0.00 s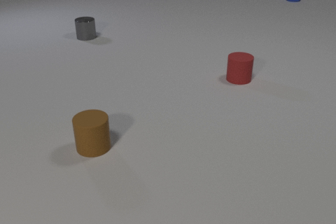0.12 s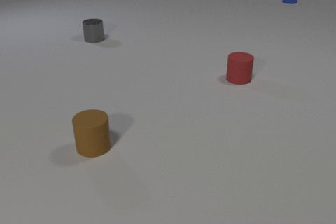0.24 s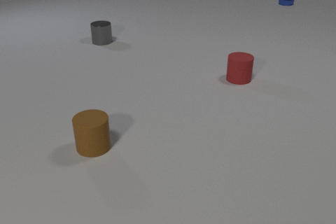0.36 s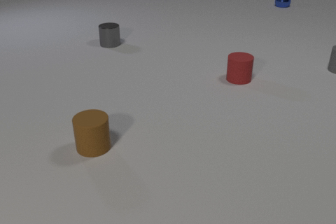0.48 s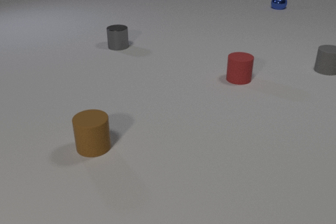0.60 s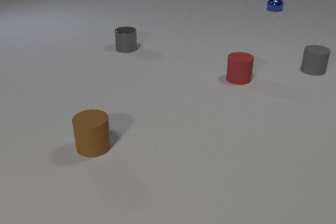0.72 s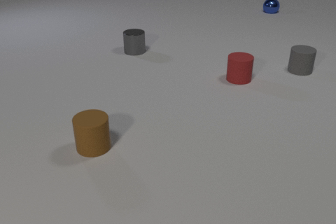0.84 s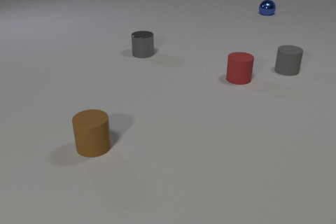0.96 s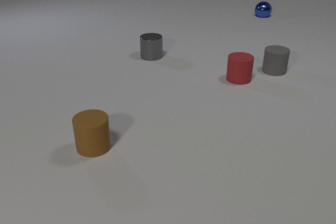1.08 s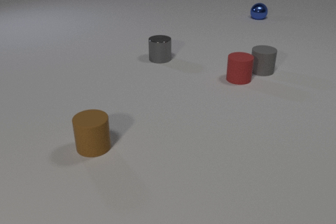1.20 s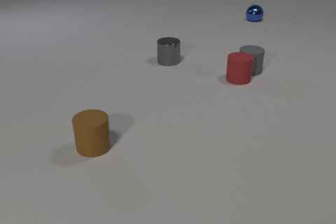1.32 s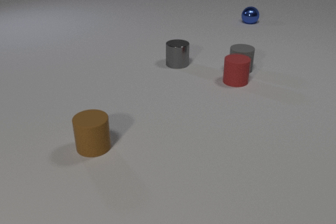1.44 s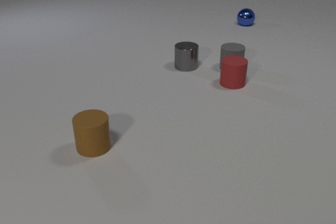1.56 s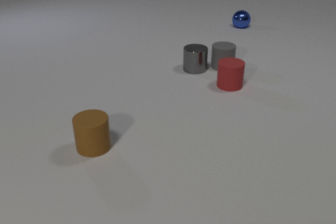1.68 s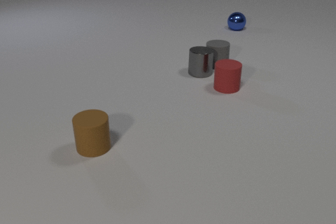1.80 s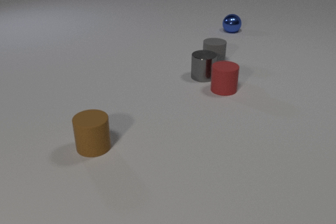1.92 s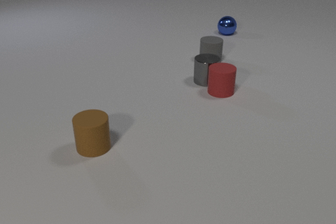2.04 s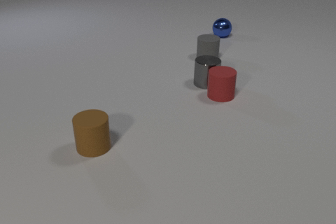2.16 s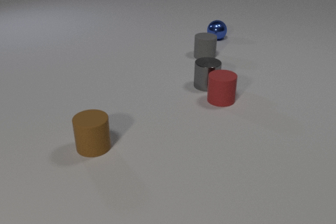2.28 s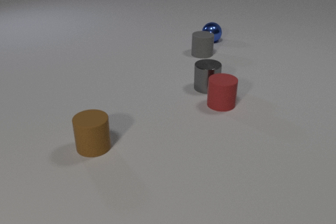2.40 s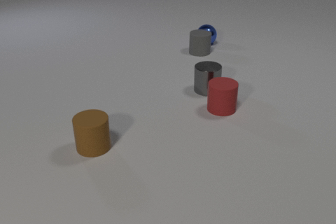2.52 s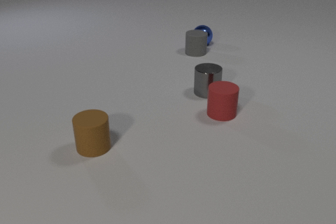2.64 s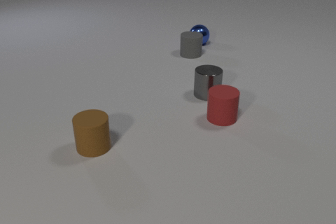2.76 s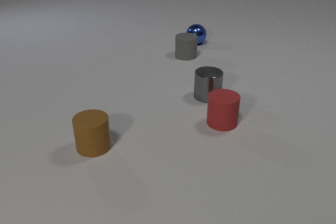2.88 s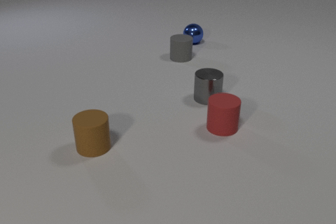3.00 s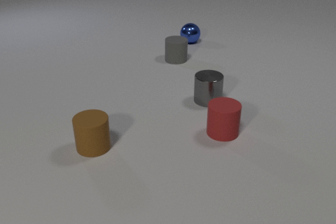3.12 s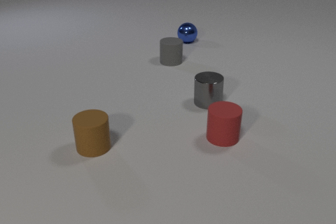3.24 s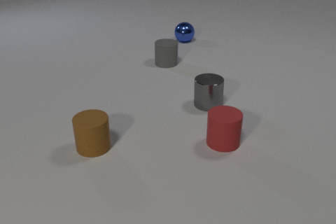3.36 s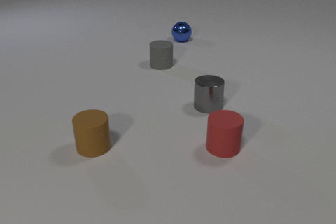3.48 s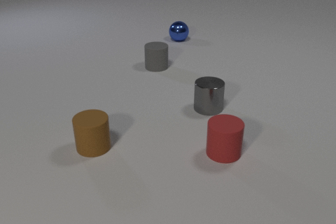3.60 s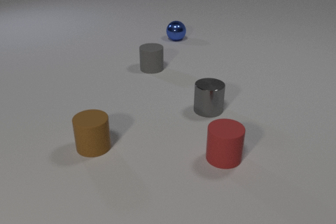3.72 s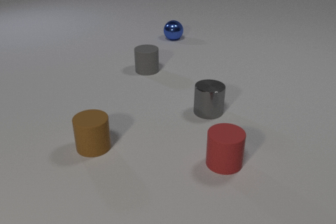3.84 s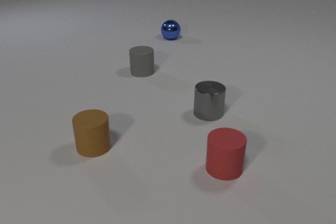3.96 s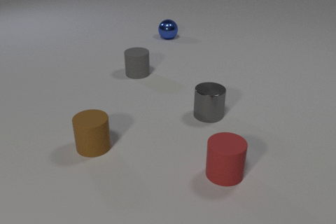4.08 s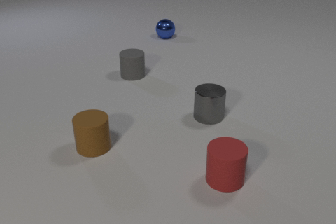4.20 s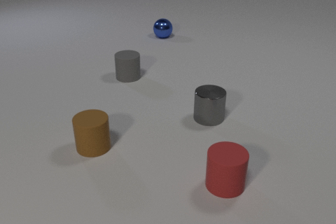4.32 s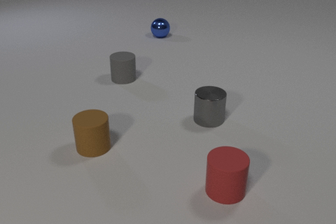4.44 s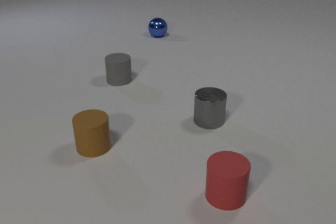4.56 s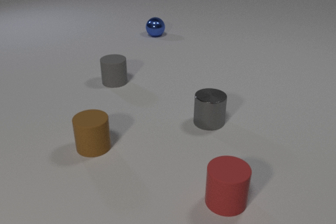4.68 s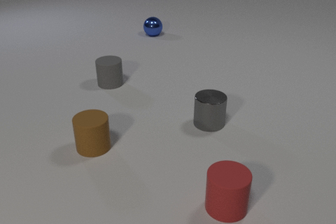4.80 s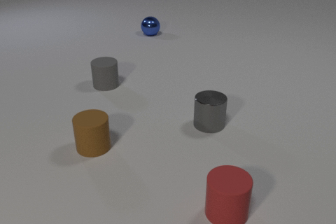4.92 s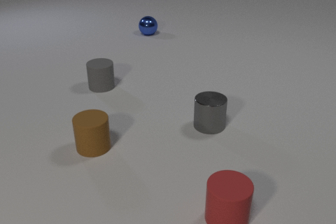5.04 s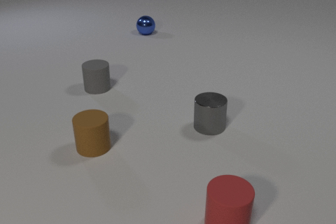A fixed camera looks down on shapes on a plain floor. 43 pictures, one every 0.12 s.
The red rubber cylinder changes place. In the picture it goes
toward the camera.
The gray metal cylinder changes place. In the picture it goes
toward the camera.
0.00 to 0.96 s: The gray rubber cylinder comes in at the right edge, slides to the left. The gray metal cylinder slides to the right and toward the camera. The blue metal sphere rolls toward the camera and to the left.
0.96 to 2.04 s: The gray rubber cylinder slides to the left. The gray metal cylinder slides toward the camera and to the right. The red rubber cylinder slides toward the camera and to the left. The blue metal sphere rolls toward the camera and to the left. The gray rubber cylinder and the red rubber cylinder collide. The gray rubber cylinder and the gray metal cylinder collide. The gray metal cylinder and the red rubber cylinder collide.
2.04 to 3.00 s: The gray rubber cylinder slides to the left. The gray metal cylinder slides toward the camera. The red rubber cylinder slides toward the camera. The blue metal sphere rolls to the left and toward the camera. The gray rubber cylinder and the blue metal sphere collide.
3.00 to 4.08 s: The gray rubber cylinder slides to the left and toward the camera. The gray metal cylinder slides toward the camera. The red rubber cylinder slides toward the camera. The blue metal sphere rolls to the left and away from the camera.
4.08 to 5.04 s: The gray rubber cylinder slides to the left and toward the camera. The gray metal cylinder slides toward the camera. The red rubber cylinder slides toward the camera. The blue metal sphere rolls to the left and away from the camera.
What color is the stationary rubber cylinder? brown.
How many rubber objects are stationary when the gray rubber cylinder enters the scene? 2.
How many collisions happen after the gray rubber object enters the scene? 4.
